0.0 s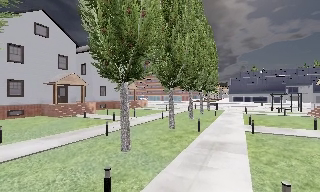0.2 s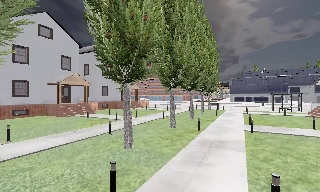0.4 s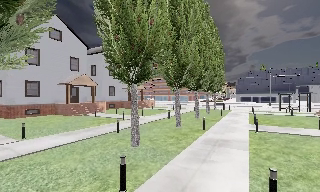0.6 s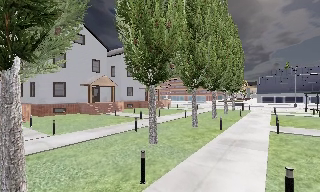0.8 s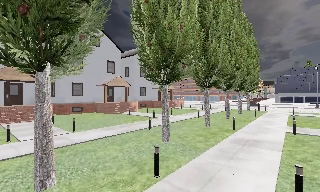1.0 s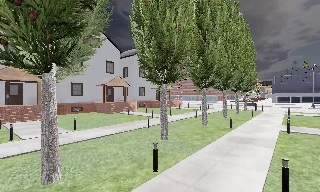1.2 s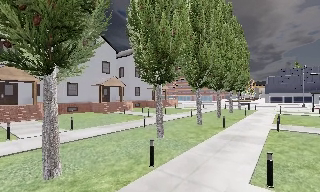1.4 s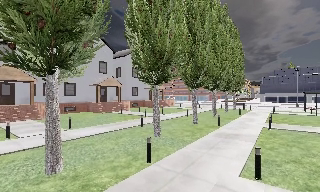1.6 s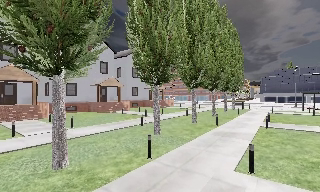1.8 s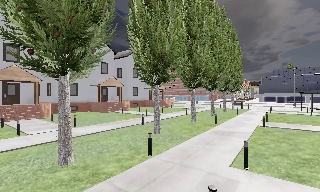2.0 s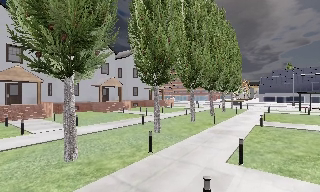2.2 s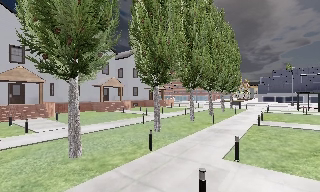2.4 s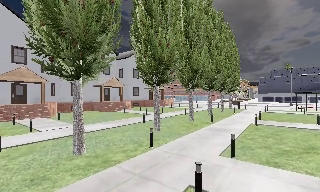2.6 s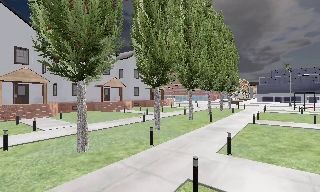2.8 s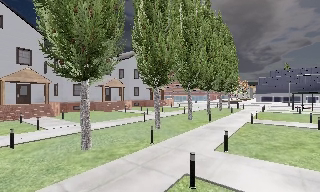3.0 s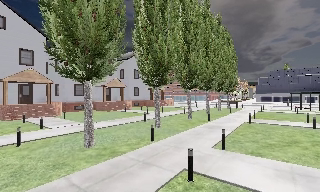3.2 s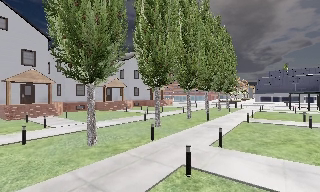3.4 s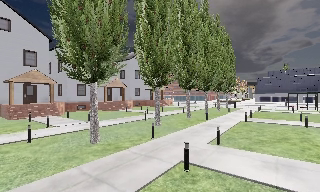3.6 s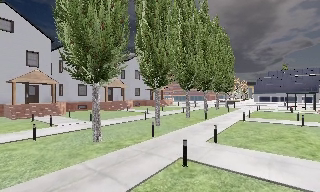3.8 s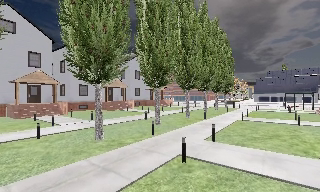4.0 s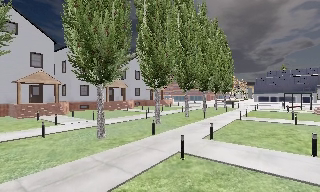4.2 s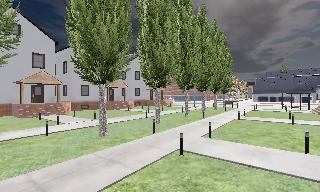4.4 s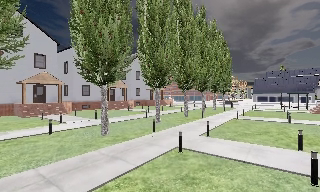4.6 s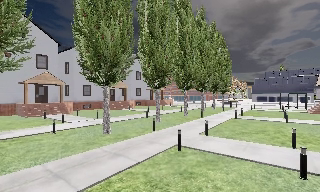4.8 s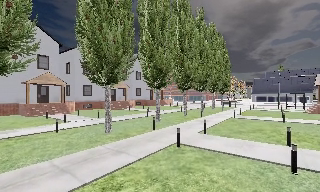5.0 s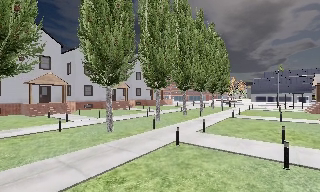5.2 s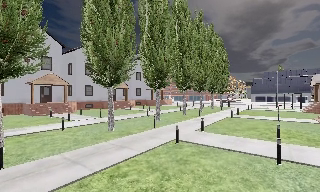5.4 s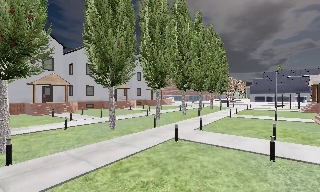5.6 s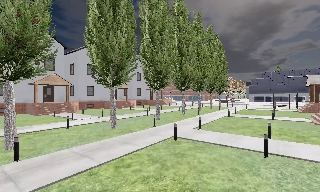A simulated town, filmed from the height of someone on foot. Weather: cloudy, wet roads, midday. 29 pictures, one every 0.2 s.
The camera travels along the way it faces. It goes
backward.
0.0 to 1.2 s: The scene slides to the right, as the camera pans about 10 degrees to its left. It travels backward, about 2 m, so what stands in front gets smaller.
1.2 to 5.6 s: The camera travels backward, about 7 m, so what stands in front gets smaller.
The film runs backward here.
